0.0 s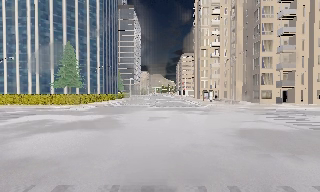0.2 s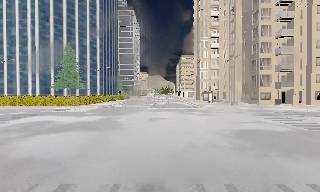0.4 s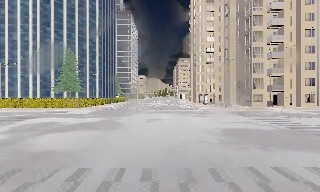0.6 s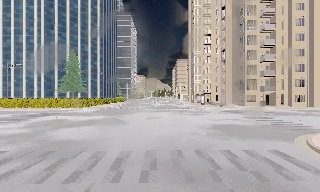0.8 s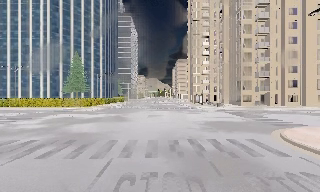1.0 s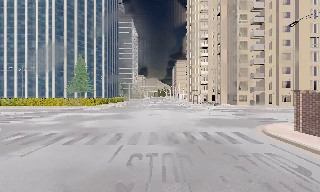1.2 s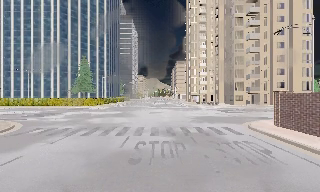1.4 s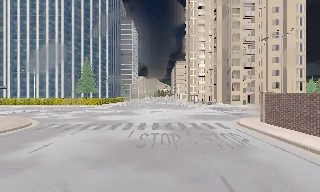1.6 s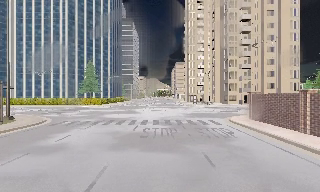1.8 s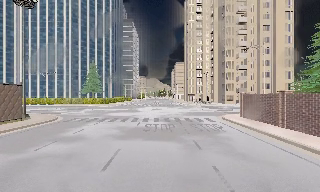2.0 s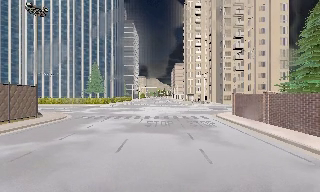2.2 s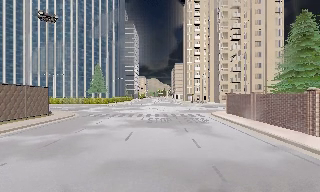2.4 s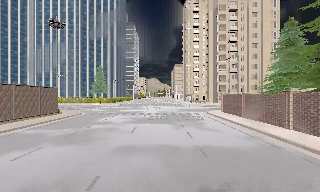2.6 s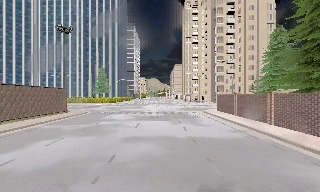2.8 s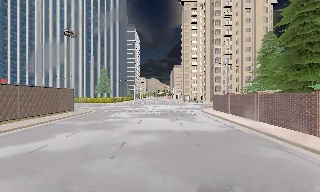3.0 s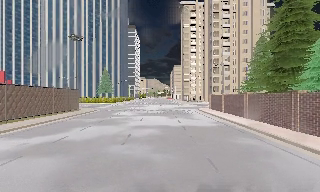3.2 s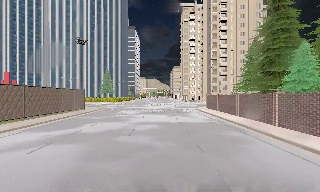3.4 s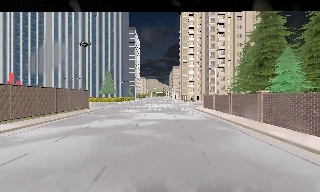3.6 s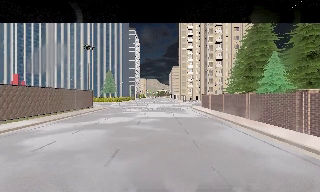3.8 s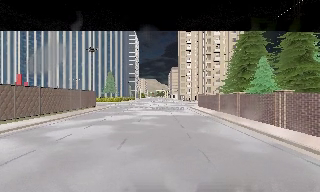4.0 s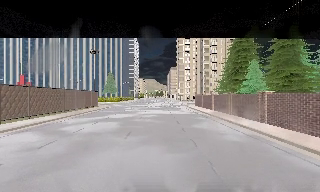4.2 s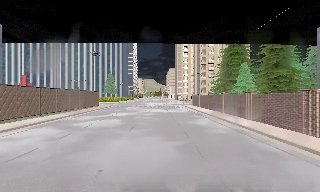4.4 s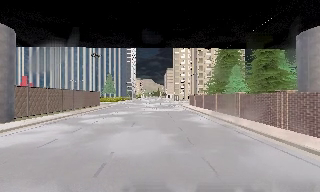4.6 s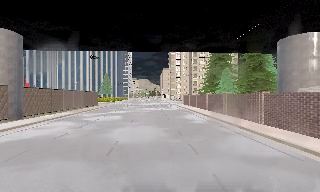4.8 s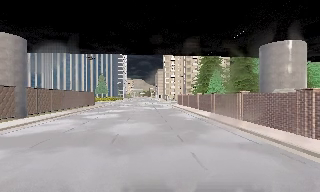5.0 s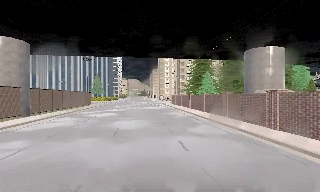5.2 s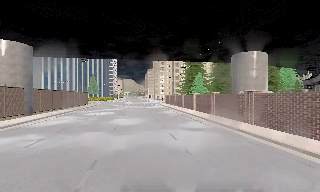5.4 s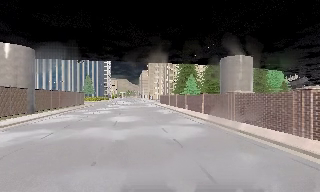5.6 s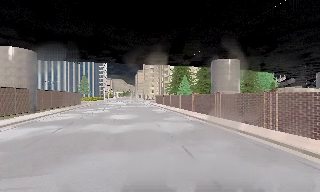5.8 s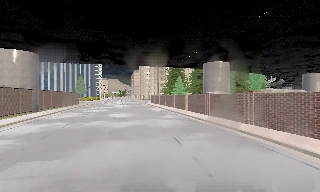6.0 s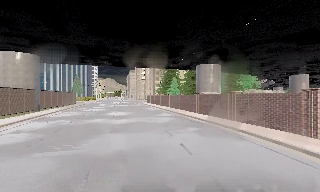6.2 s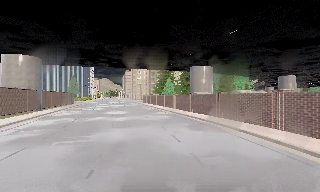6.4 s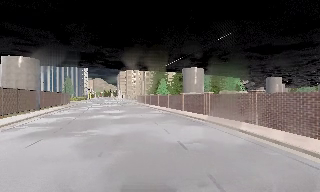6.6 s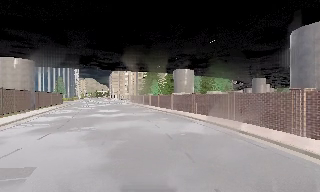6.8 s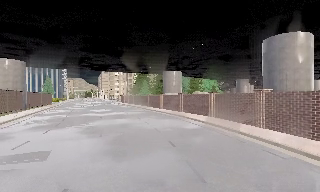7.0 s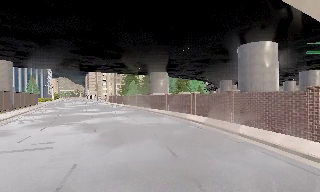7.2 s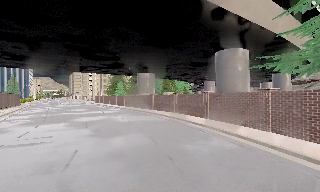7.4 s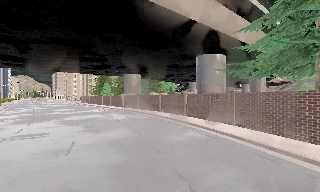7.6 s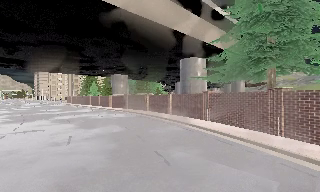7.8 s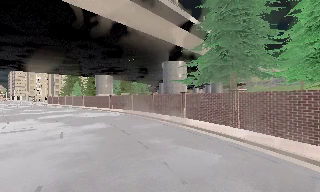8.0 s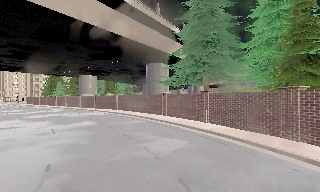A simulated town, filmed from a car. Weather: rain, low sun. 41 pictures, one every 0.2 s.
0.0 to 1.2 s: The camera travels backward, about 8 m, so what stands in front gets smaller. It gains speed.
1.2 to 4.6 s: The camera travels backward, about 30 m, so what stands in front gets smaller.
4.6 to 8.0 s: The camera pans to its right, which is clockwise from overhead, by about 50 degrees. It travels backward, about 30 m.
The film runs backward here.
